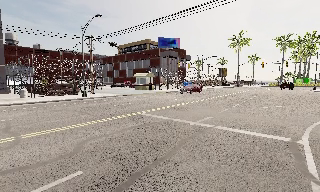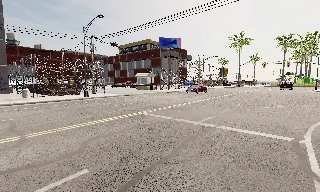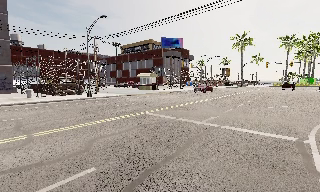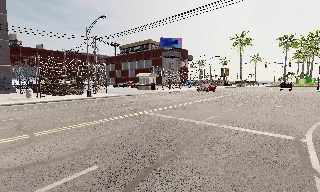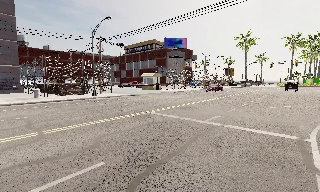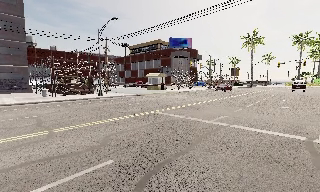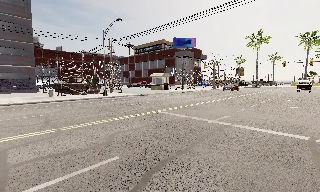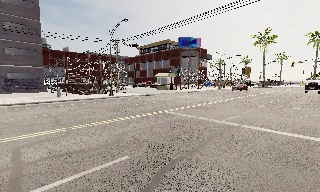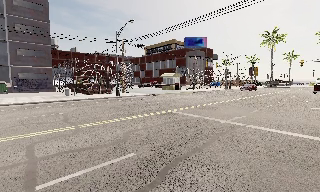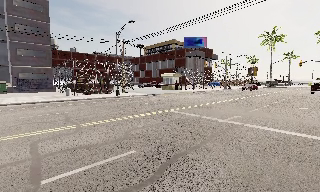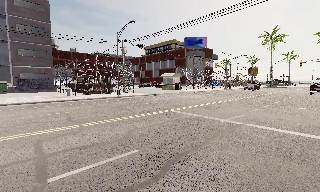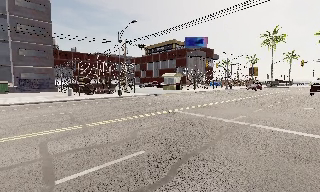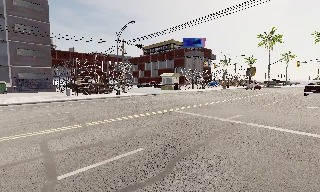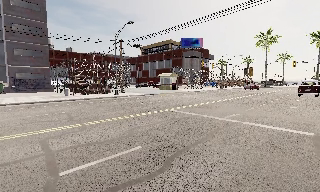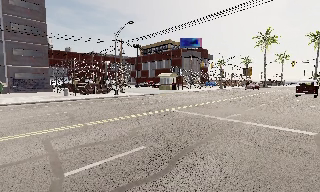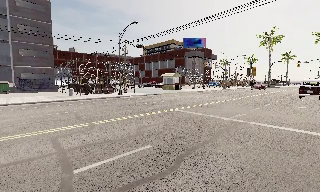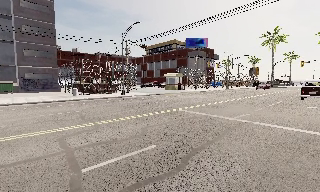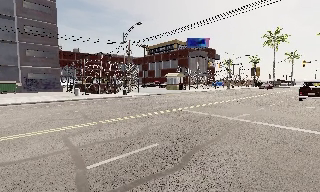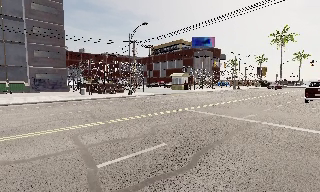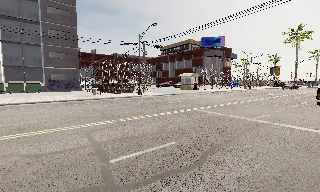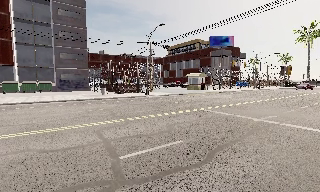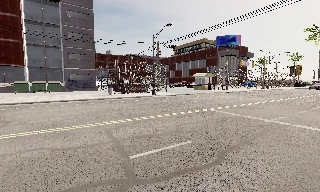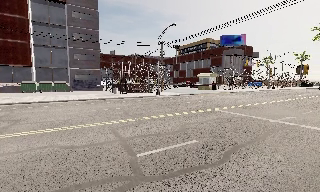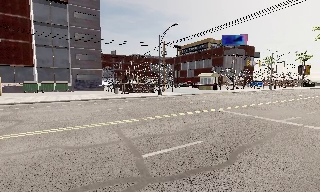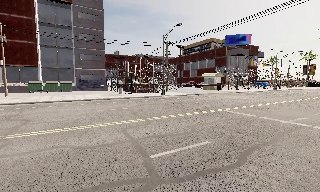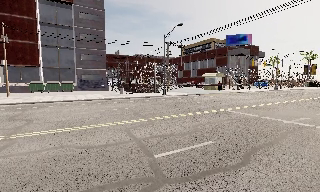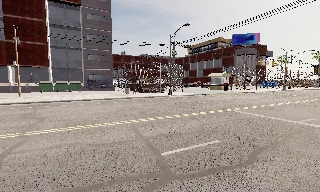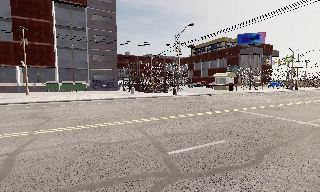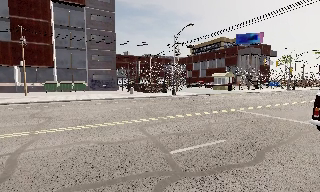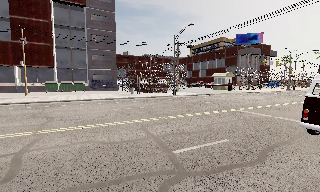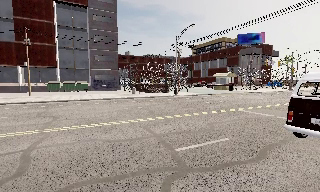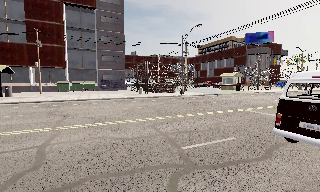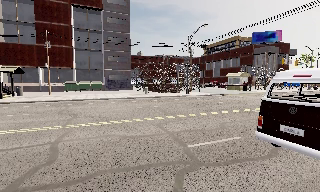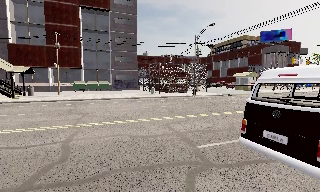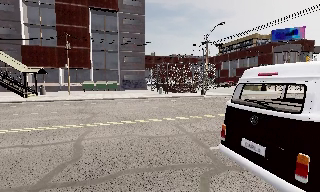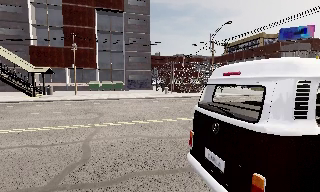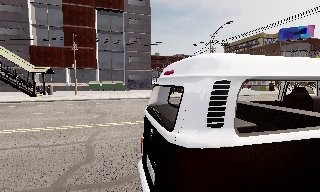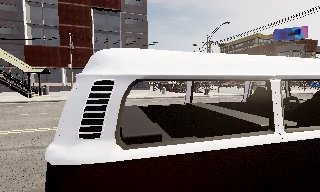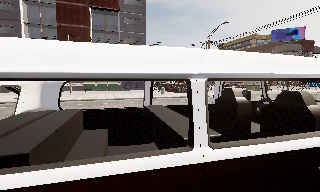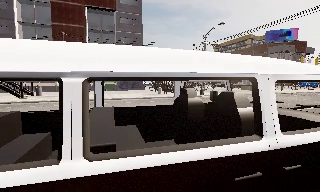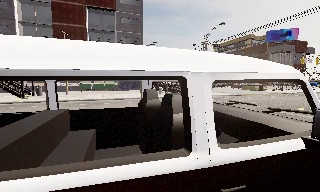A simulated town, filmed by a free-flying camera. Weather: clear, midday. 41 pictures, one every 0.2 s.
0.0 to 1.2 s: The camera travels backward, about 0.5 m, so what stands in front gets smaller.
1.2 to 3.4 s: The camera travels backward and to its left, about 1 m, so what stands in front gets smaller.
3.4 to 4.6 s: The scene slides to the right, as the camera pans about 10 degrees to its left.
4.6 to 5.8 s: The camera travels to its left, about 0.5 m, so close, fixed things drift to the right.
5.8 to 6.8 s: The camera shifts only a little, or ends up much as it began.
6.8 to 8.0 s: The camera travels to its left, about 0.5 m.
The film runs backward here.
